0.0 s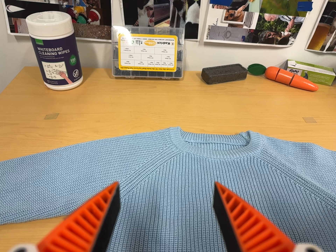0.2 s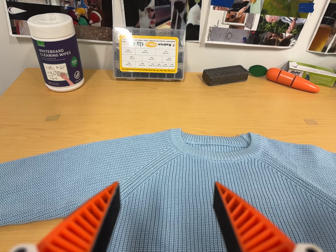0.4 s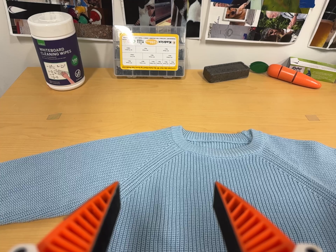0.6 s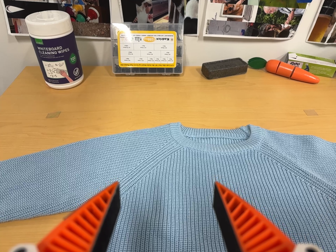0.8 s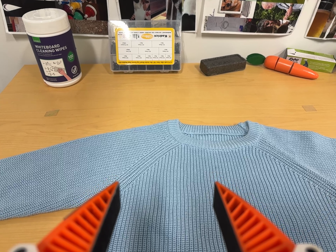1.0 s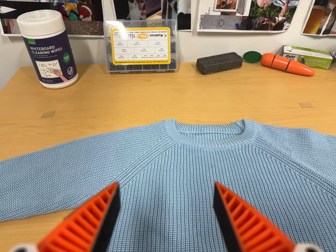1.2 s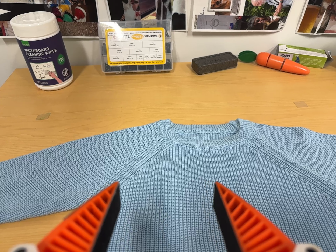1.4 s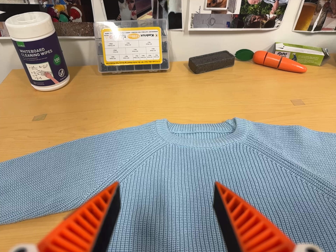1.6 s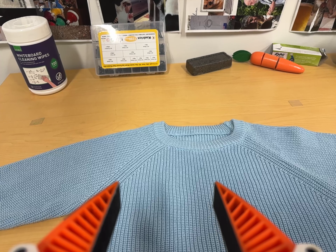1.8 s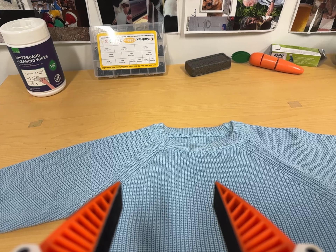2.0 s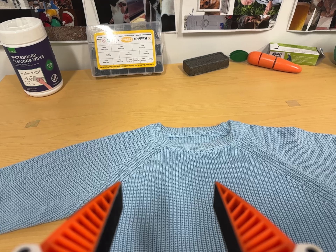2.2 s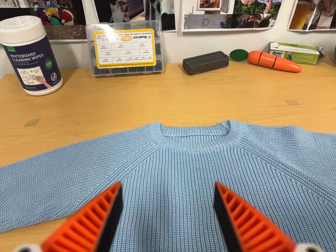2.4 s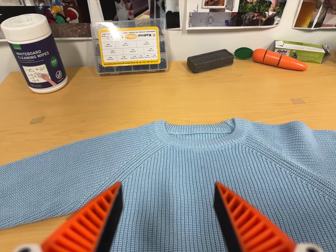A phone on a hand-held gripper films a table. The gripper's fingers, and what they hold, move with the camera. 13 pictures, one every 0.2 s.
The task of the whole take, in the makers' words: right arm across.
0.0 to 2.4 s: The camera travels to its right, about 4 cm, so close, fixed things drift to the left.
The film runs forward here.
